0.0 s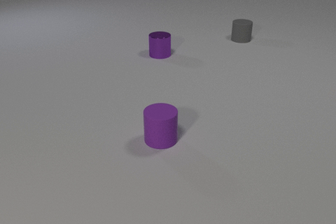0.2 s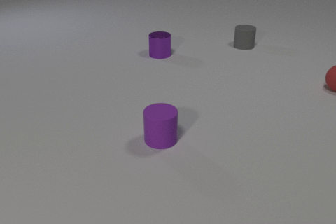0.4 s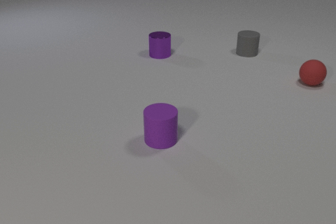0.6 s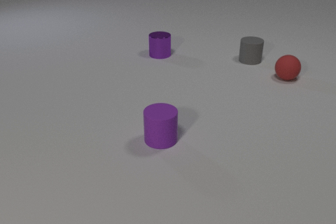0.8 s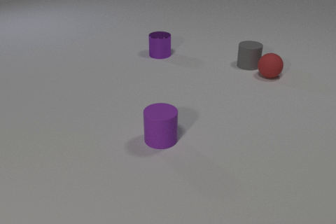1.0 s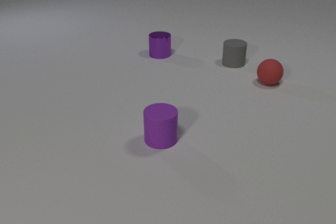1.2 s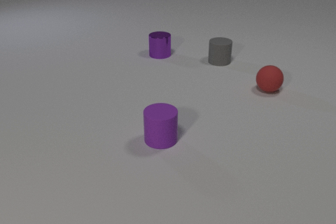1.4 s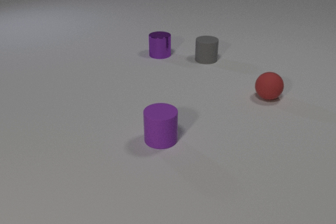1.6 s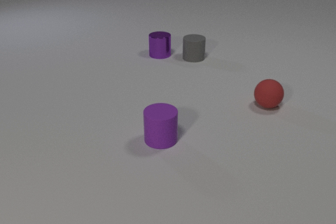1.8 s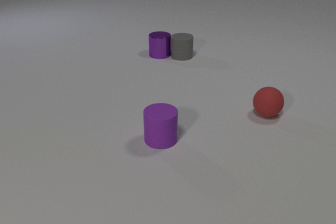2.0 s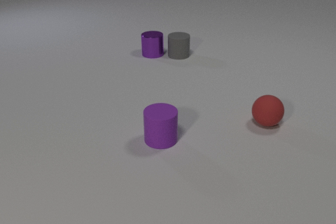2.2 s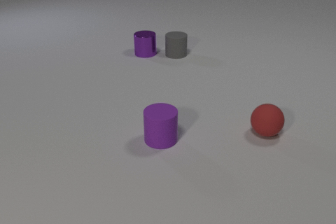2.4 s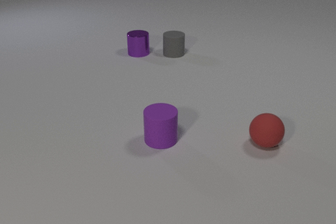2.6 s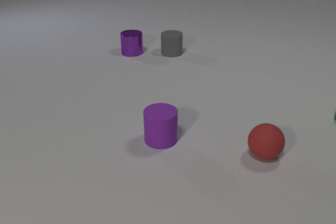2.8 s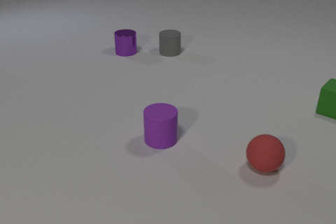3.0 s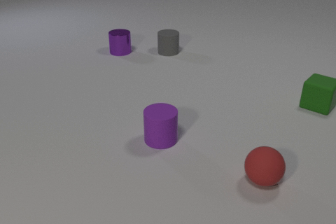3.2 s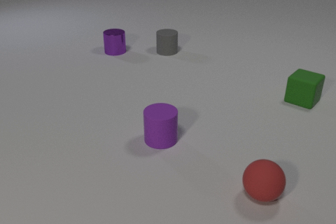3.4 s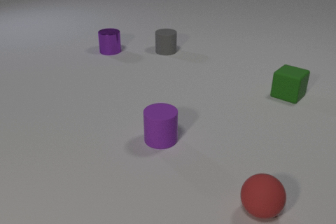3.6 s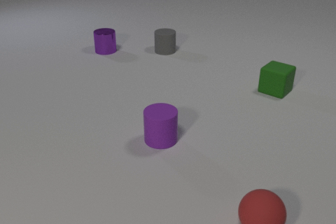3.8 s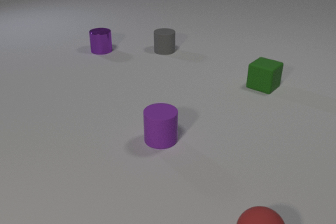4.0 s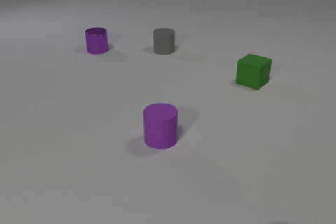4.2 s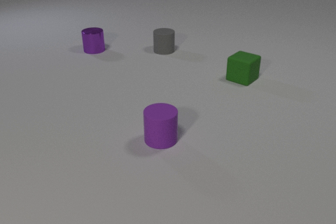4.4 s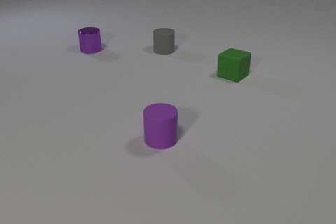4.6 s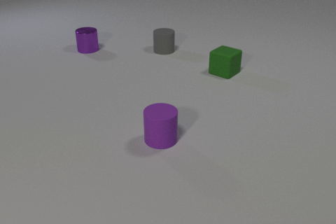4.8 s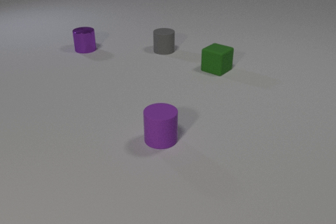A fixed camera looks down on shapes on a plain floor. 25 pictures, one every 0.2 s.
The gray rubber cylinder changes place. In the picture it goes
to the left.
The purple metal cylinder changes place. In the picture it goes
to the left.
0.0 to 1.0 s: The red rubber sphere comes in at the right edge, rolls to the left. The gray rubber cylinder slides toward the camera. The red rubber sphere and the gray rubber cylinder collide.
1.0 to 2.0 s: The red rubber sphere rolls toward the camera. The gray rubber cylinder slides to the left. The purple metal cylinder slides to the left. The gray rubber cylinder and the purple metal cylinder collide.
2.0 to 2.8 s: The red rubber sphere rolls toward the camera. The gray rubber cylinder slides to the left and away from the camera. The purple metal cylinder slides to the left. The green rubber cube comes in at the right edge, slides to the left.
2.8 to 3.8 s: The red rubber sphere rolls toward the camera. The gray rubber cylinder slides to the left and away from the camera. The purple metal cylinder slides to the left. The green rubber cube slides to the left and away from the camera.
3.8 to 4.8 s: The red rubber sphere rolls toward the camera, leaves at the bottom edge. The purple metal cylinder slides to the left. The green rubber cube slides to the left and away from the camera.
How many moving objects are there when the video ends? 2.
How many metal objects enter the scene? 0.
Are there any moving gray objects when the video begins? yes.
